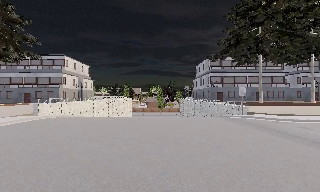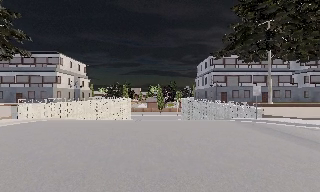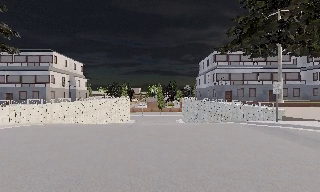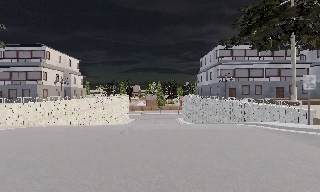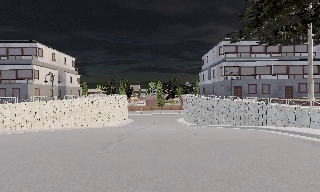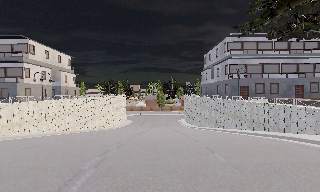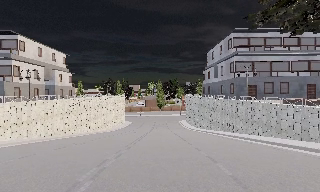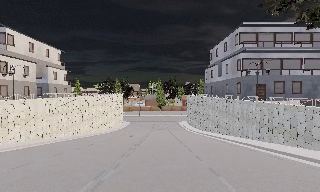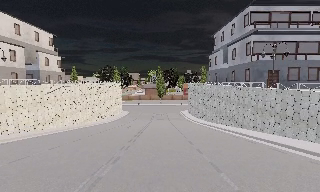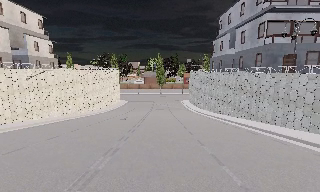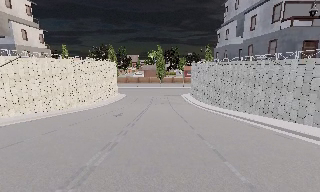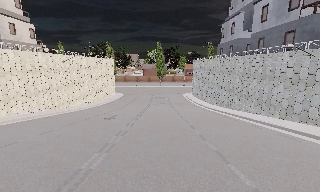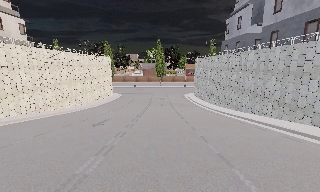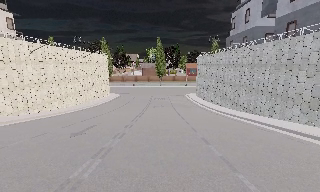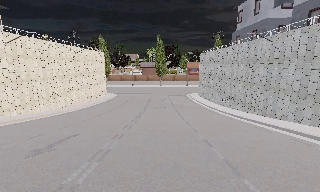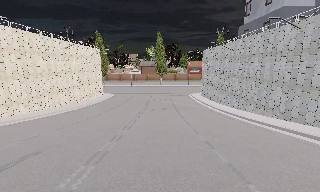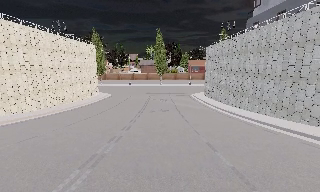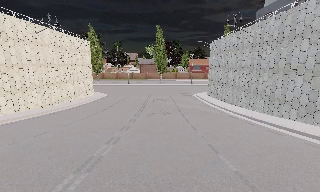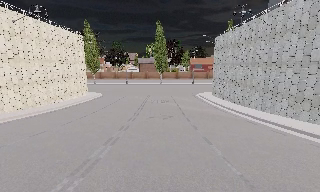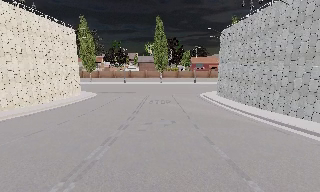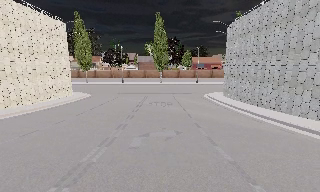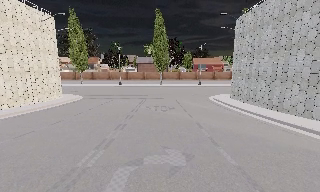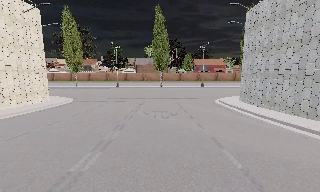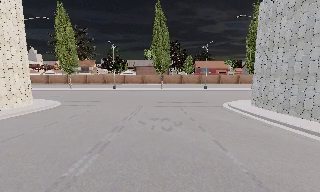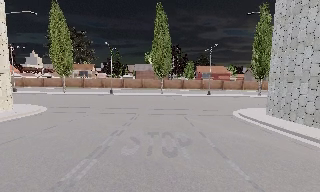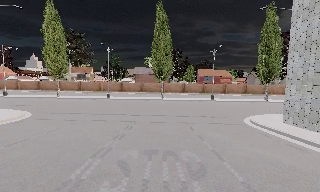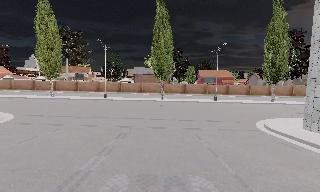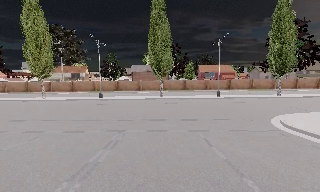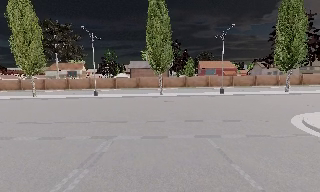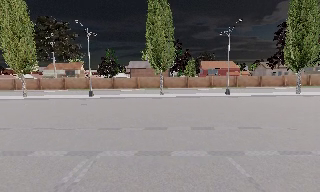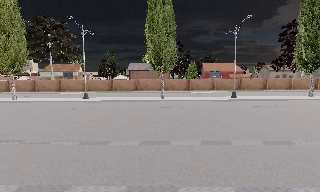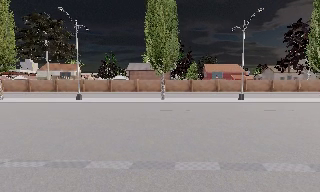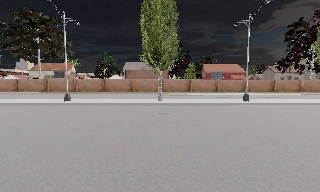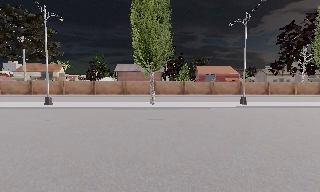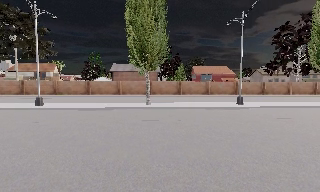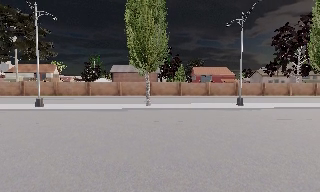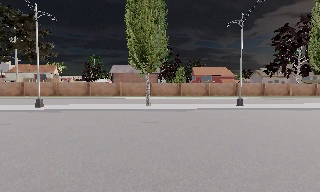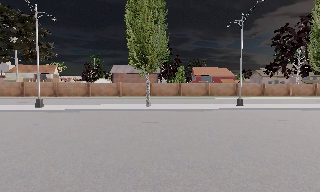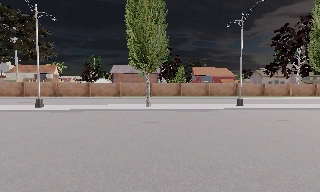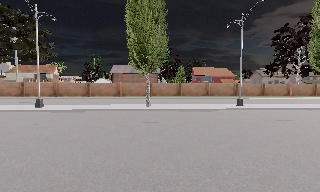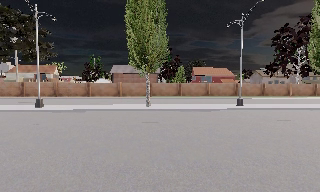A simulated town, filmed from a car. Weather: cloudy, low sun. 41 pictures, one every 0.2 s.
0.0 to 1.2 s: The camera travels forward, about 13 m, so what stands in front looms larger.
1.2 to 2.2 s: The camera travels forward, about 11 m, so what stands in front looms larger. Its aim tips downward by about 10 degrees, and the scene shifts upward.
2.2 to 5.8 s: The camera travels forward, about 35 m, so what stands in front looms larger.
5.8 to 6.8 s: The camera travels forward, about 6 m, so what stands in front looms larger. It loses speed.
6.8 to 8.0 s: The camera keeps its place and its aim.
The film runs forward here.
